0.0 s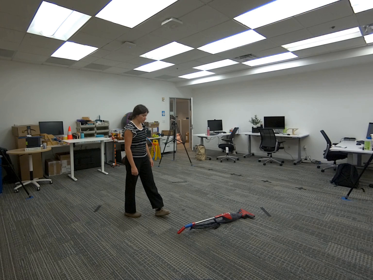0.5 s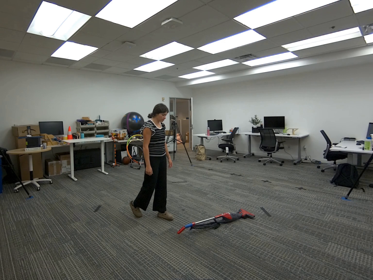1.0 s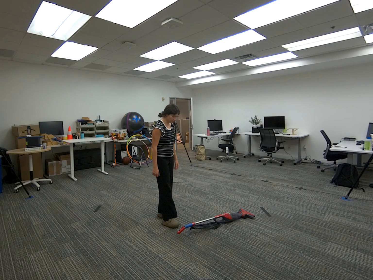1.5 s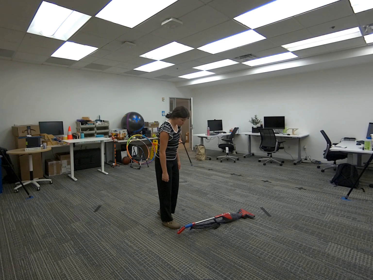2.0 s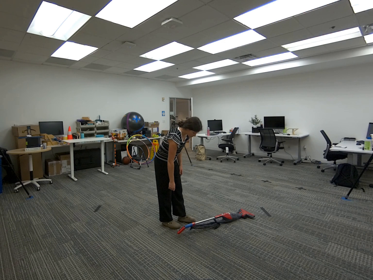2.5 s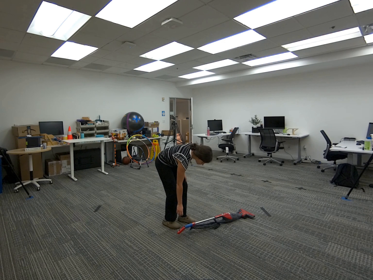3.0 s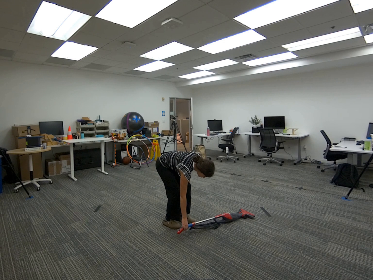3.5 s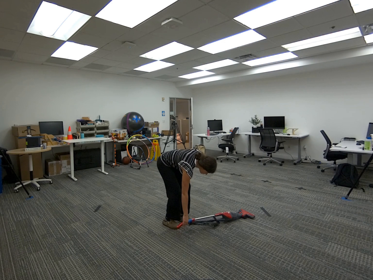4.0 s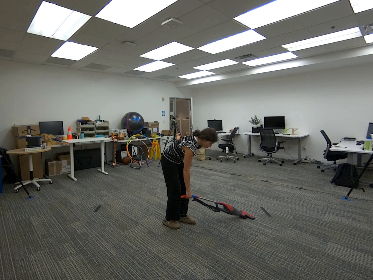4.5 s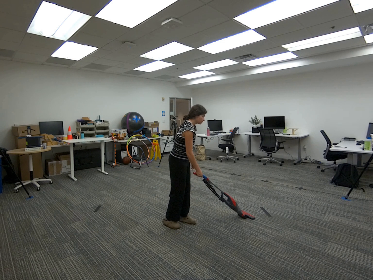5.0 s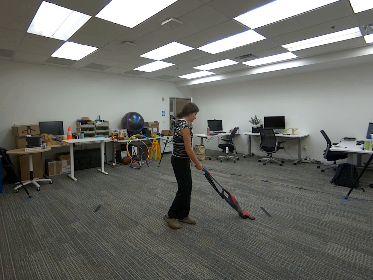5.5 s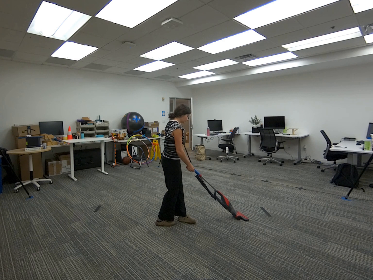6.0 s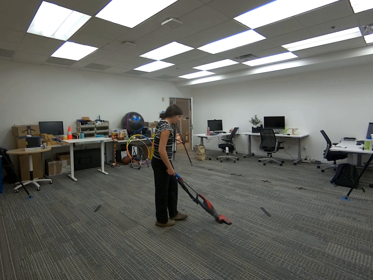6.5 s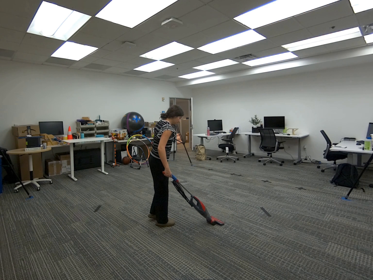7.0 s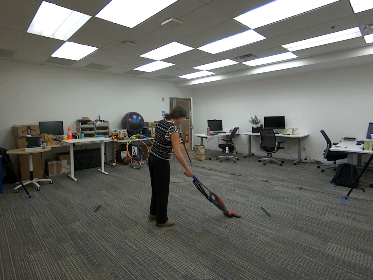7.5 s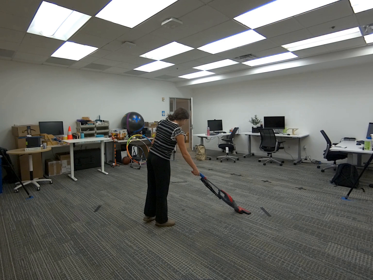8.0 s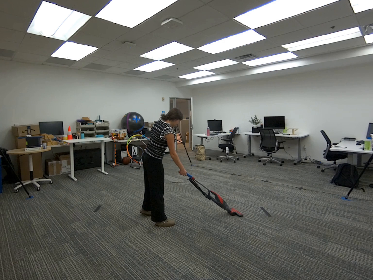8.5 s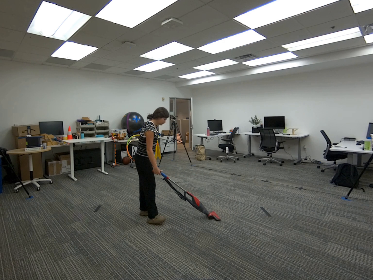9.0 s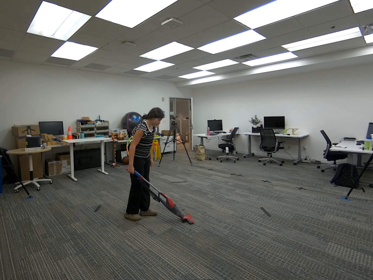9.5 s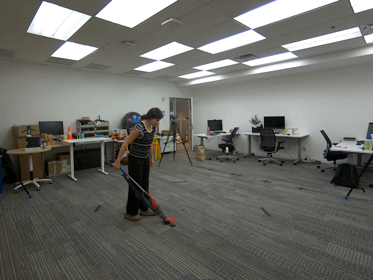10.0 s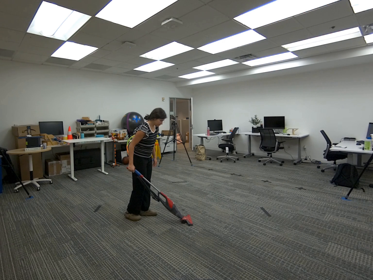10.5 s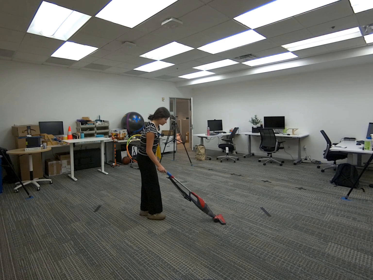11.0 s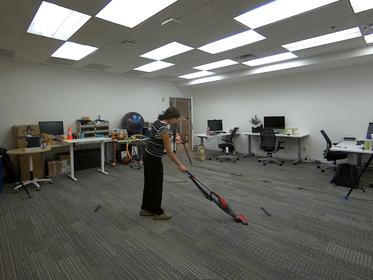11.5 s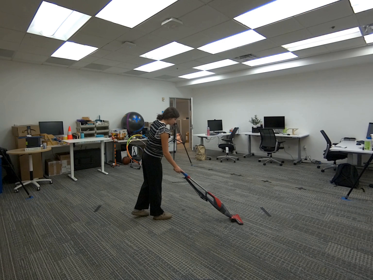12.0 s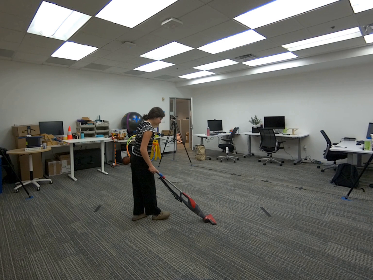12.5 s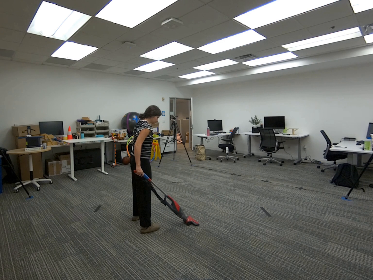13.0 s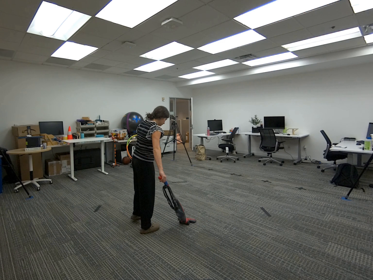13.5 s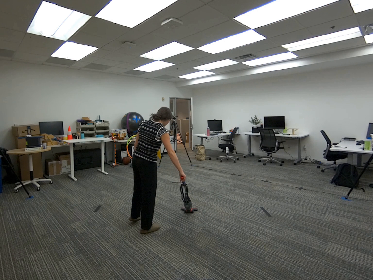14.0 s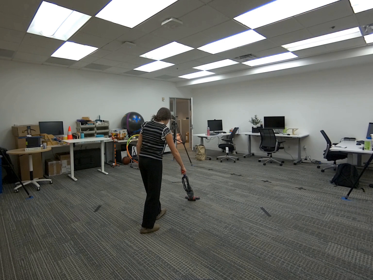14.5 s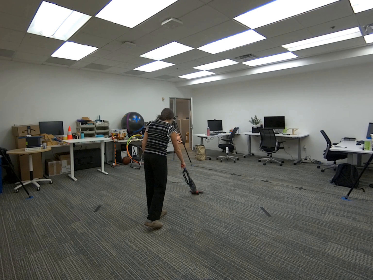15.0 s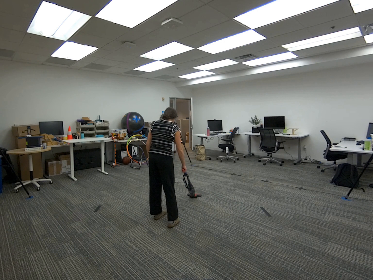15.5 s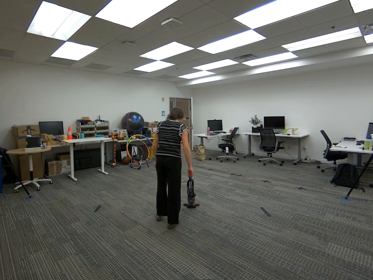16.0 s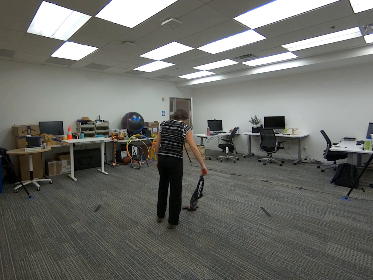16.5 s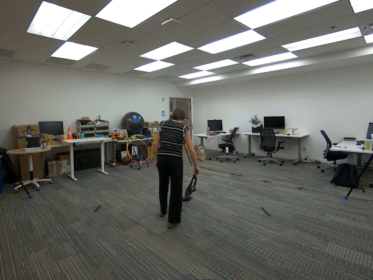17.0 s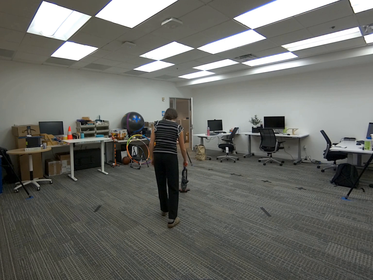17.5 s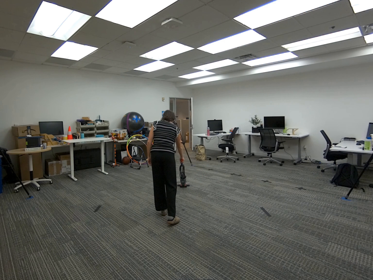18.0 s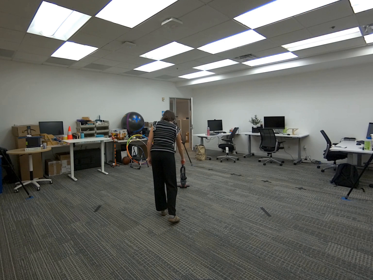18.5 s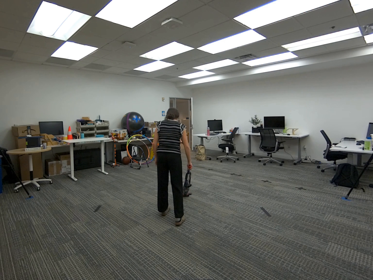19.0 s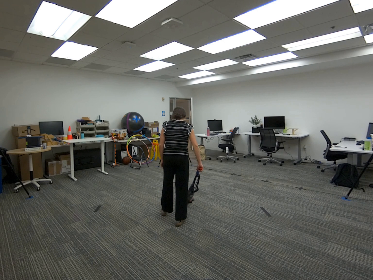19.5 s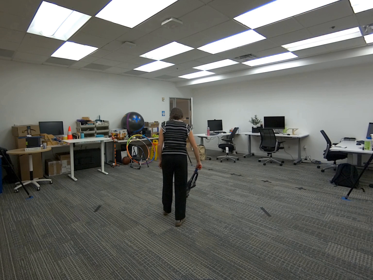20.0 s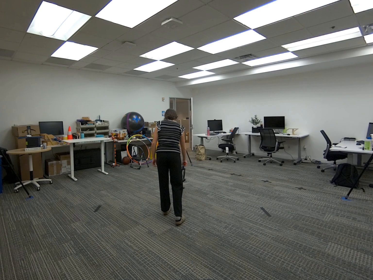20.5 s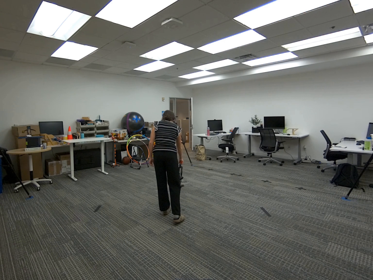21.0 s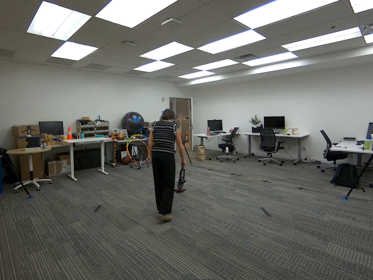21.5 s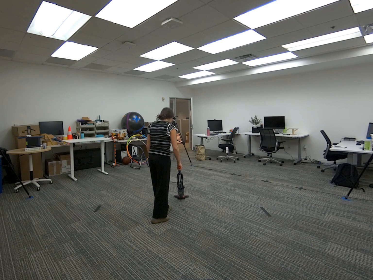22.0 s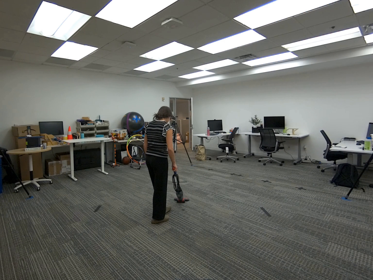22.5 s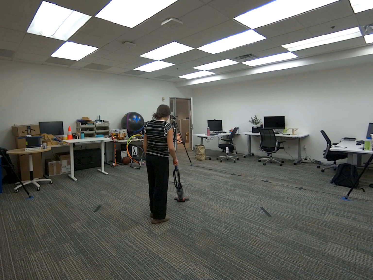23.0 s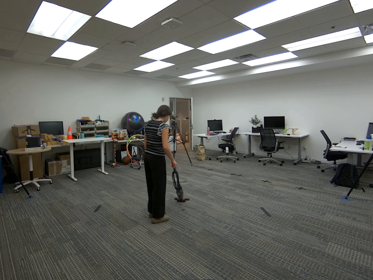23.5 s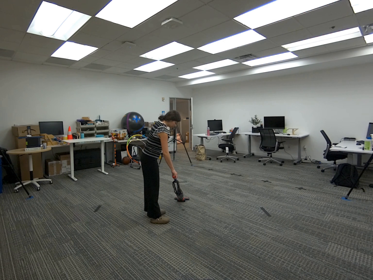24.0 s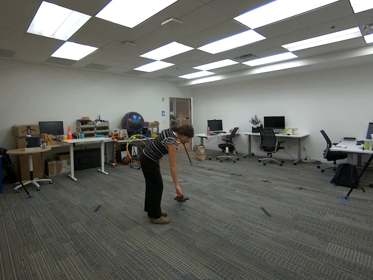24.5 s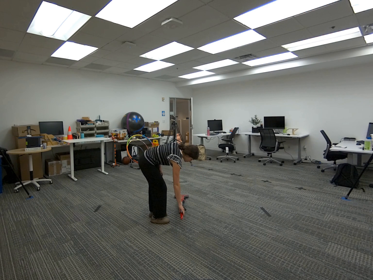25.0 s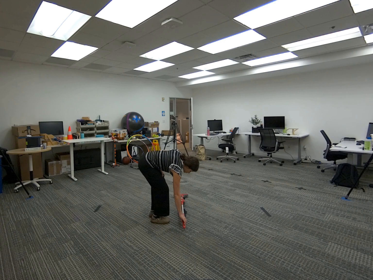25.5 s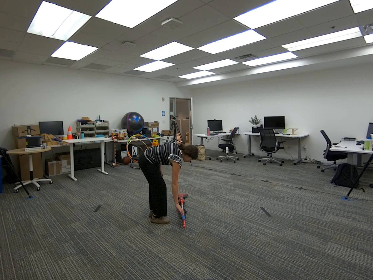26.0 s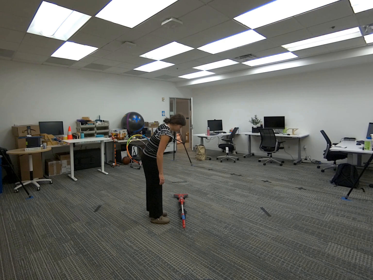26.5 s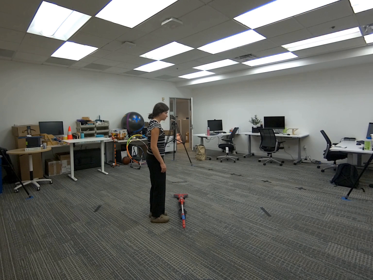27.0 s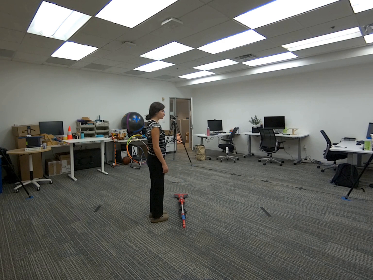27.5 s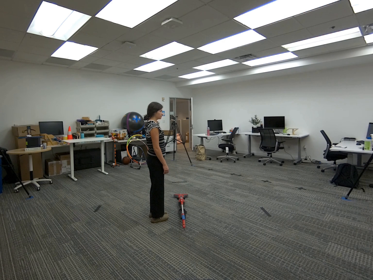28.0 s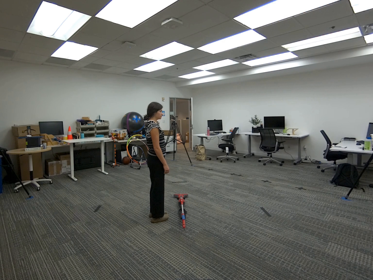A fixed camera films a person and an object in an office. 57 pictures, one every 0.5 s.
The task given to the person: Walk over to the vaccum on the floor and pick up the vaccum from the ground using one hand only from the handle. Keep pushing continously the vaccum within the bounding area.
